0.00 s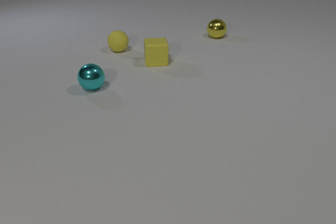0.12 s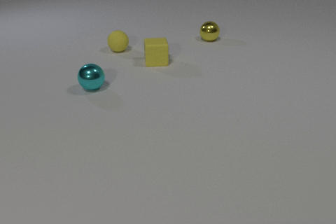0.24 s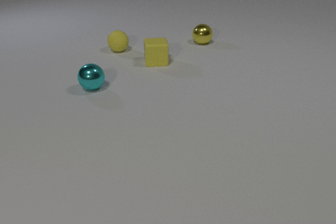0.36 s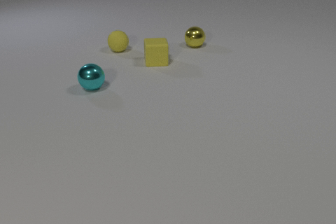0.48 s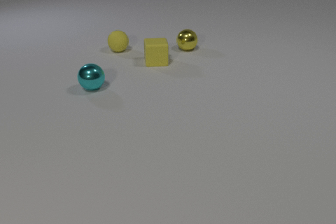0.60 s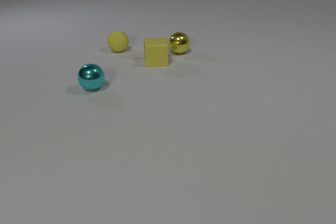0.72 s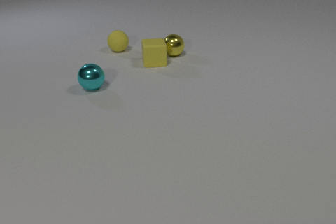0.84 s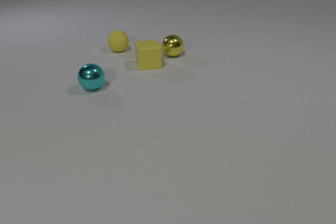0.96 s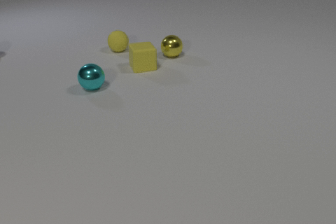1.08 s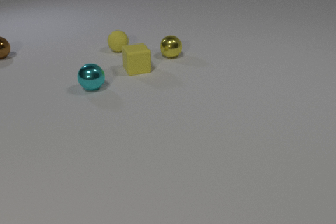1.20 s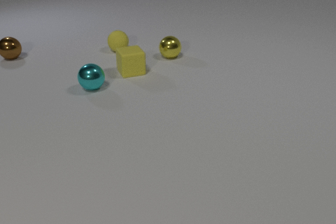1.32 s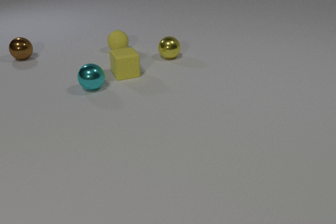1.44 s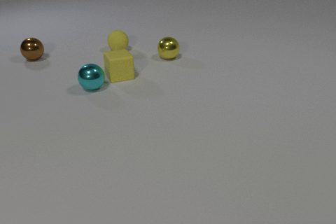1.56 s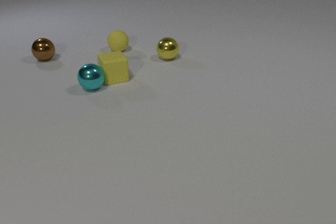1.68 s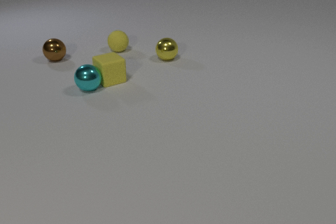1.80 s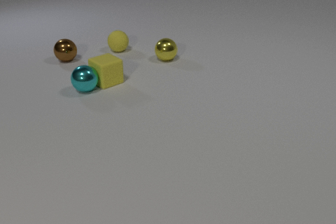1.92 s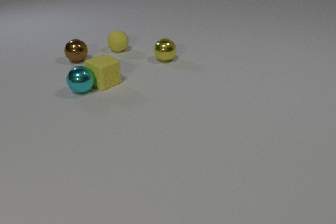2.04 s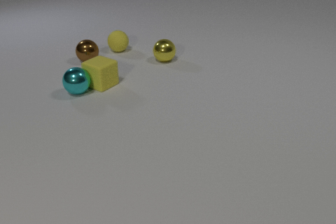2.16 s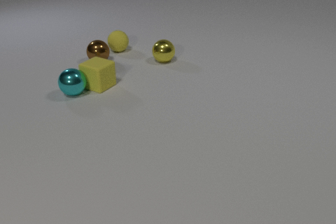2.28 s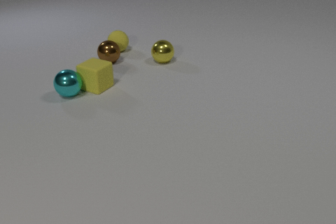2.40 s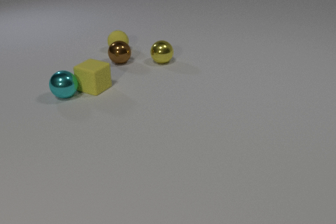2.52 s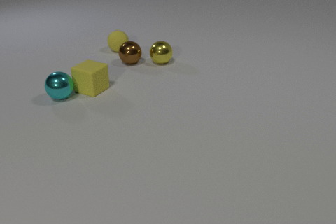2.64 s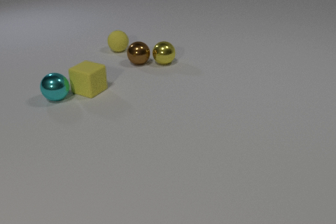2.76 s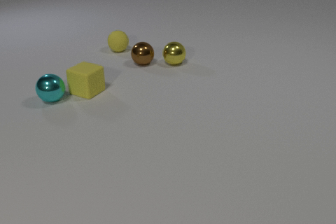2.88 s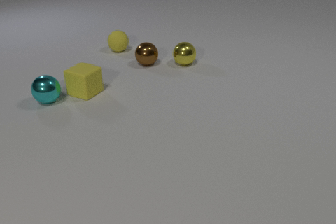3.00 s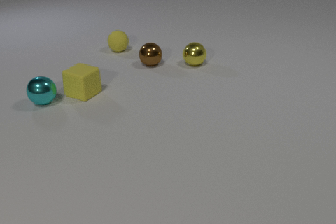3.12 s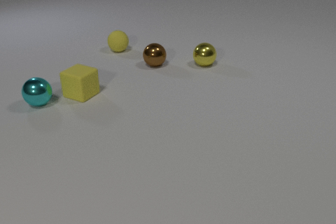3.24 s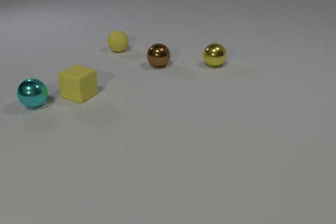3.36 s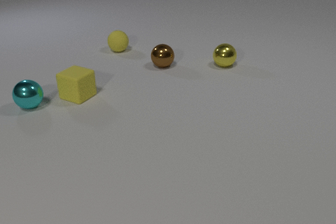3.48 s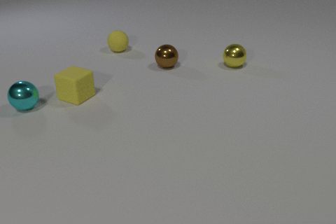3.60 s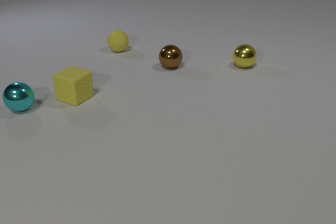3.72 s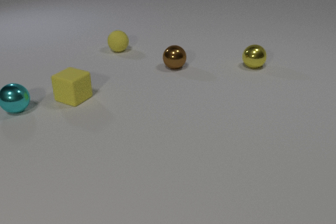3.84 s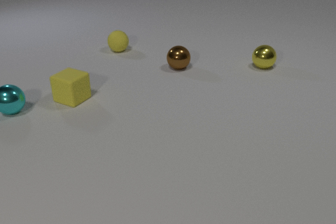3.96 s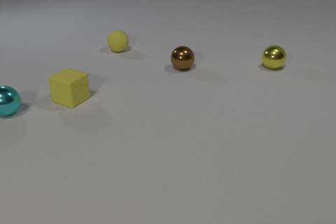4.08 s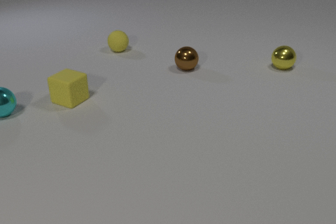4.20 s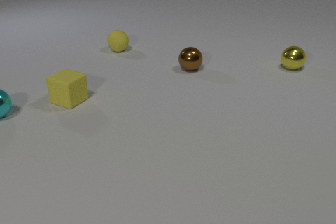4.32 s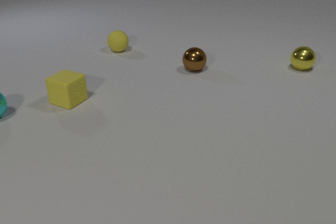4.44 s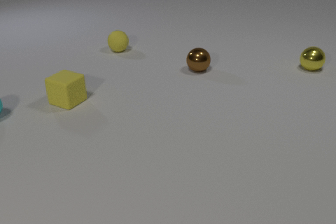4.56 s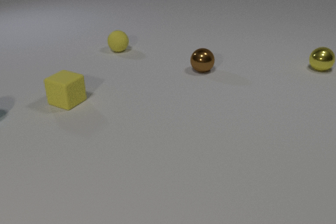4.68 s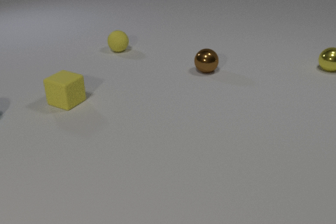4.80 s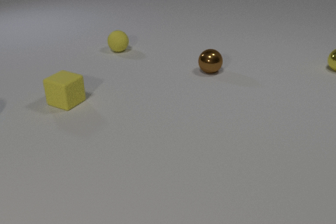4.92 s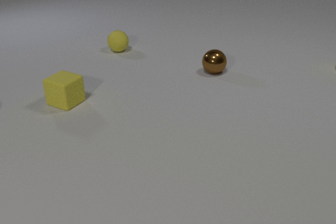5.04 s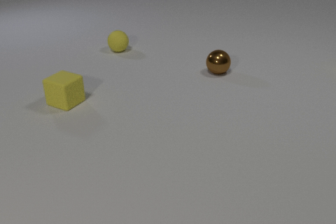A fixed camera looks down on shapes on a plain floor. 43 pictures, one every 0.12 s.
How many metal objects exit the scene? 2.
Are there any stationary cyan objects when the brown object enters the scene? yes.
How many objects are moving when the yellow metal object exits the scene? 2.
0.00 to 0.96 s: The yellow metal sphere rolls toward the camera and to the left. The yellow rubber cube slides to the left and toward the camera. The yellow metal sphere and the yellow rubber cube collide.
0.96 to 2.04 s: The yellow metal sphere rolls toward the camera and to the left. The yellow rubber cube slides to the left and toward the camera, spins counterclockwise seen from above by about 45 degrees, its near face sliding to the right. The cyan metal sphere rolls to the left and toward the camera. The brown metal sphere comes in at the left edge, rolls to the right and toward the camera. The yellow rubber cube and the cyan metal sphere collide.
2.04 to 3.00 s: The yellow metal sphere rolls to the right. The yellow rubber cube slides to the left and toward the camera. The cyan metal sphere rolls to the left. The brown metal sphere rolls to the right. The yellow metal sphere and the brown metal sphere collide.
3.00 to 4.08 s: The yellow metal sphere rolls to the right. The yellow rubber cube slides to the left and toward the camera. The cyan metal sphere rolls to the left. The brown metal sphere rolls to the right.
4.08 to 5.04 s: The yellow metal sphere rolls to the right, leaves at the right edge. The cyan metal sphere rolls to the left, leaves at the left edge. The brown metal sphere rolls to the right.
